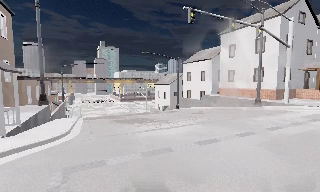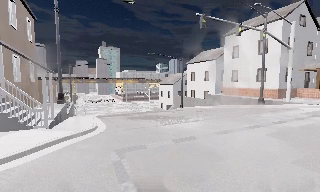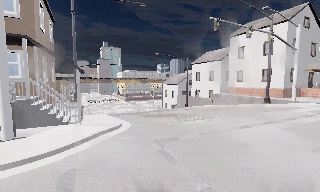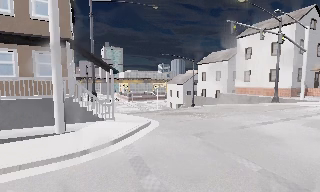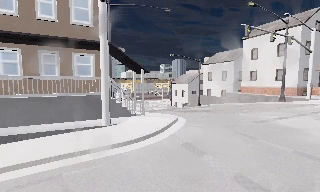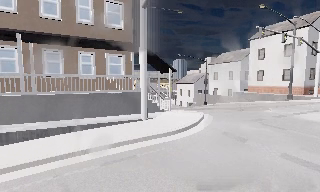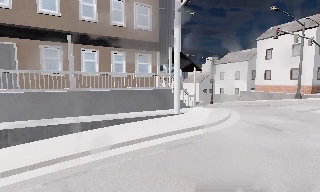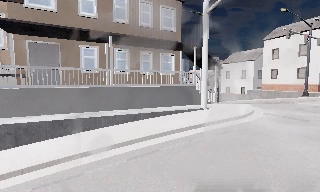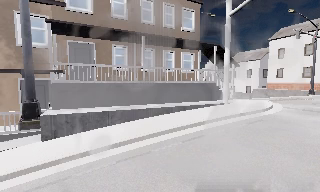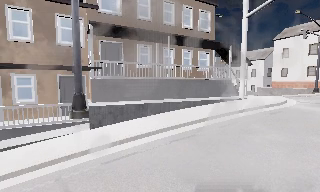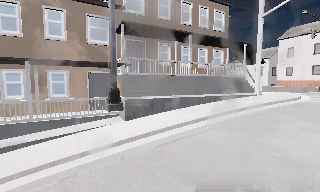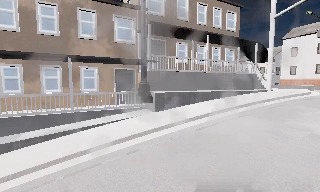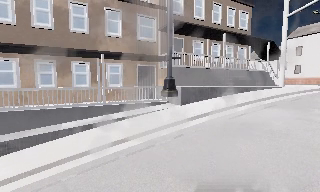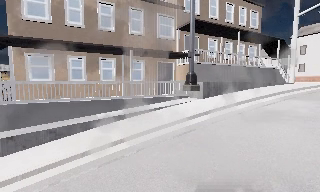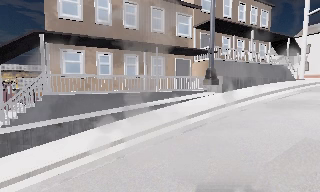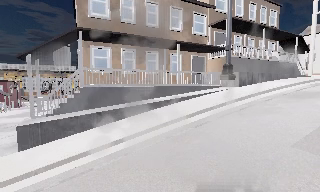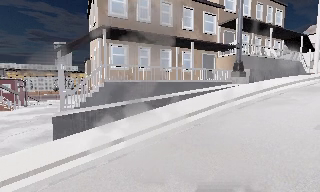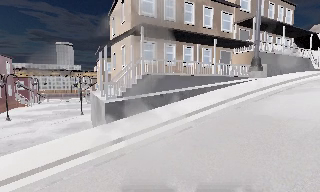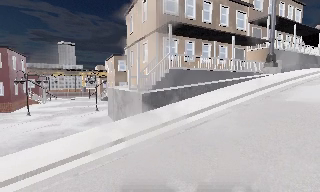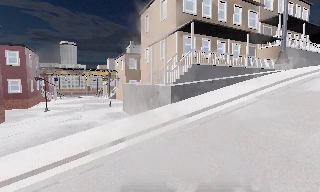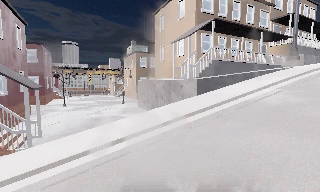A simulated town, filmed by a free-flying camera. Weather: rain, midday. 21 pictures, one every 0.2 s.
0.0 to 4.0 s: The camera travels to its left and backward, about 30 m, so close, fixed things drift to the right.
The film runs forward here.
